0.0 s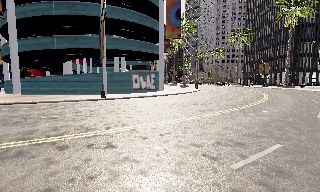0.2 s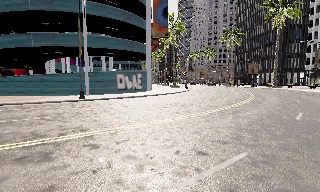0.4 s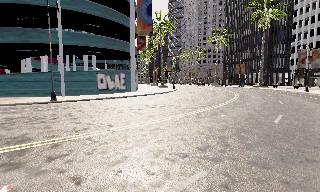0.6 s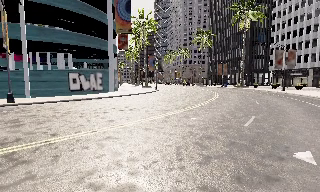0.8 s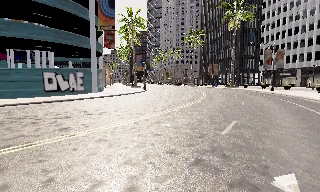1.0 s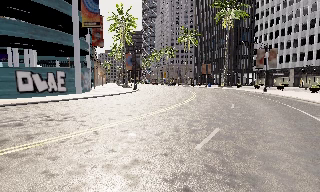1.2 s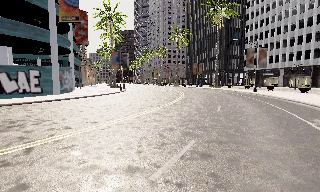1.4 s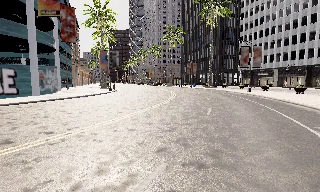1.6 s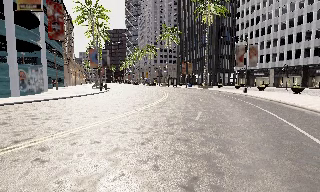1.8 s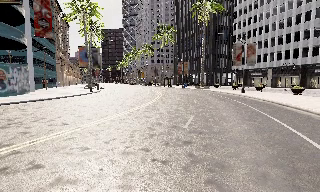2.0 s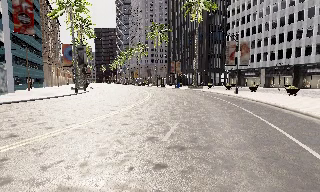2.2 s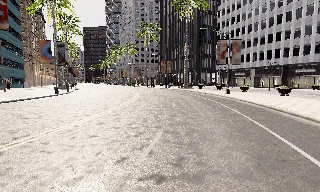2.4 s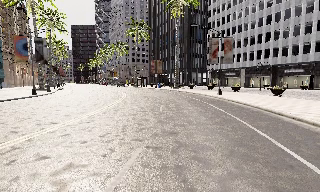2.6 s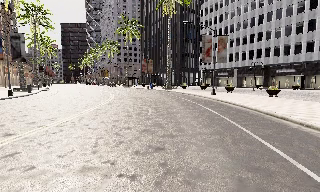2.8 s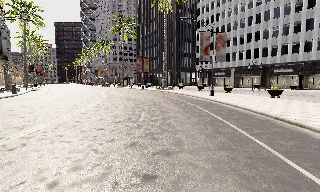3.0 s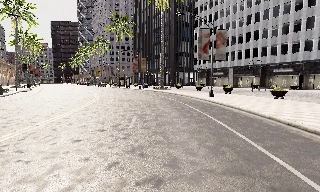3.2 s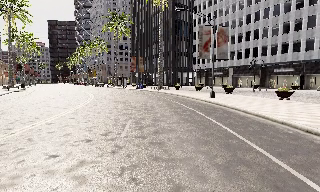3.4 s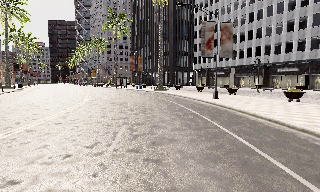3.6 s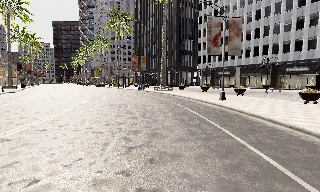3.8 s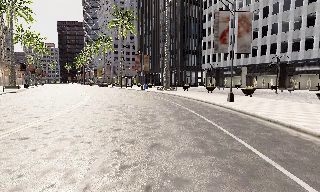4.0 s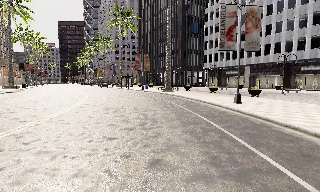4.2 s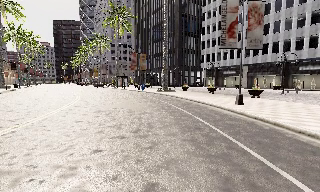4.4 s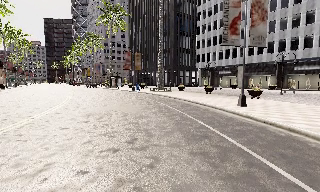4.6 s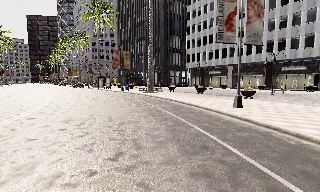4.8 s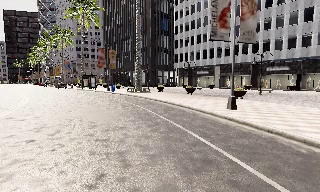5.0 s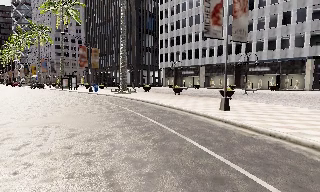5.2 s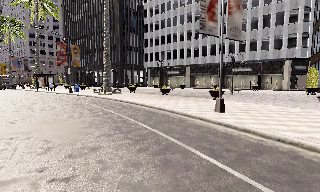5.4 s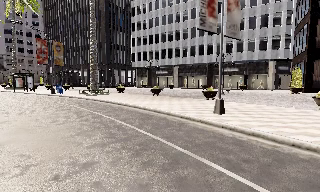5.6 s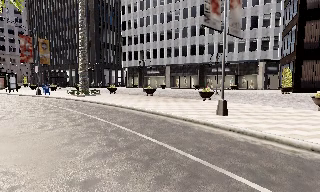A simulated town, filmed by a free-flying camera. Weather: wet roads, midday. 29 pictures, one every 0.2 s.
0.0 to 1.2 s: The scene slides to the left, as the camera pans about 15 degrees to its right. It travels to its right and forward, about 8 m, so close, fixed things drift to the left.
1.2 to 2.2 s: The camera travels forward and to its right, about 7 m, so what stands in front looms larger.
2.2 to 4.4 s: The camera travels forward, about 11 m, so what stands in front looms larger.
4.4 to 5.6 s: The camera swings to its right by about 30 degrees, and the scene slides to the left. It travels forward and to its left, about 4.5 m, so what stands in front looms larger.
The film runs forward here.
